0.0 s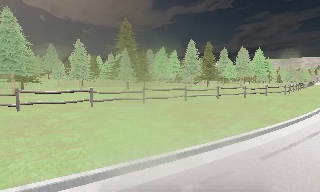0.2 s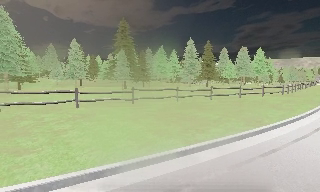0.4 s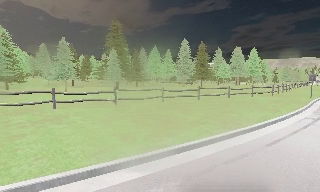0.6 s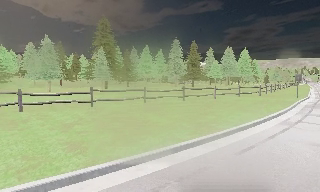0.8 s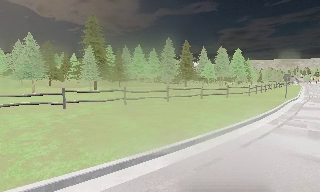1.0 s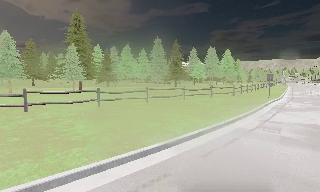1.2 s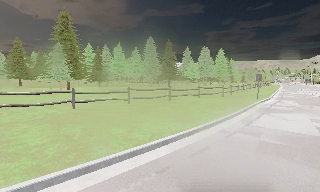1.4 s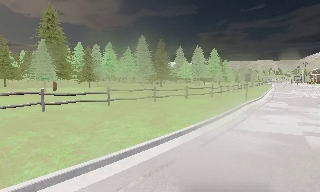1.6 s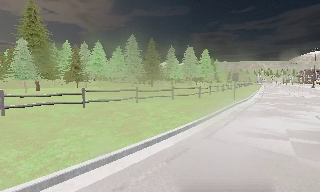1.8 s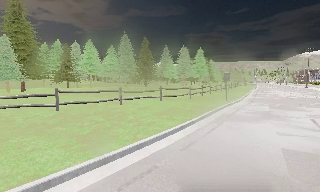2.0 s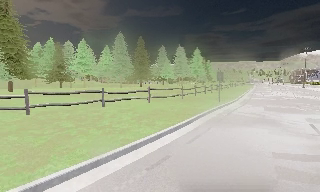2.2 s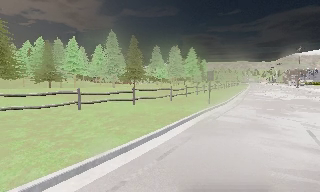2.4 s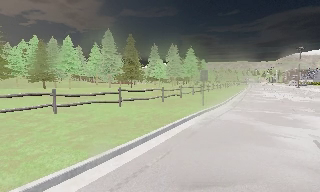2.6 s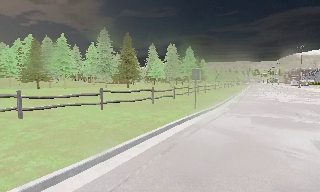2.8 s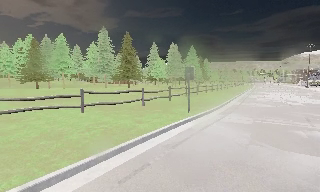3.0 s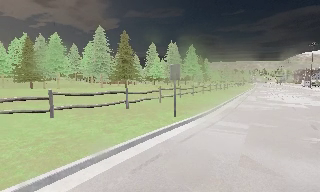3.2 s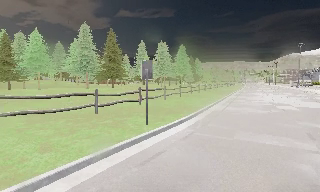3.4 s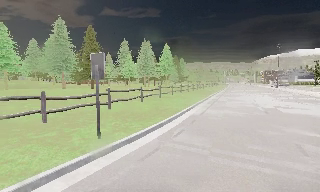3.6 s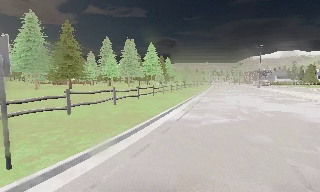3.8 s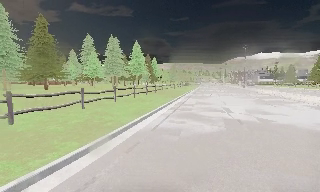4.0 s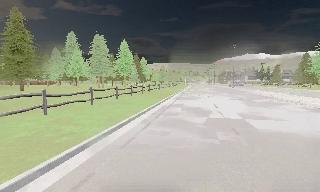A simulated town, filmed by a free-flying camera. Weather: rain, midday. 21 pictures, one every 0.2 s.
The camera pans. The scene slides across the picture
to the left.
The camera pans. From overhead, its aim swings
clockwise.
0.0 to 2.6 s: The camera swings to its right by about 15 degrees, and the scene slides to the left. It travels to its right and forward, about 16 m, so close, fixed things drift to the left.
2.6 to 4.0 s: The scene slides to the left, as the camera pans about 20 degrees to its right. It travels forward and to its right, about 11 m, so what stands in front looms larger.
The film runs backward here.
